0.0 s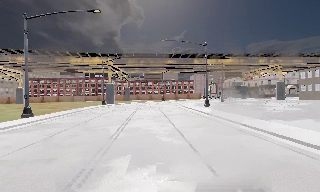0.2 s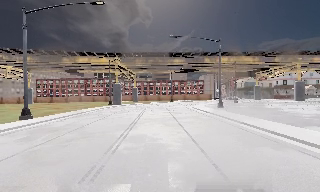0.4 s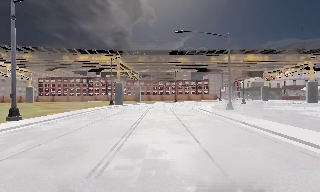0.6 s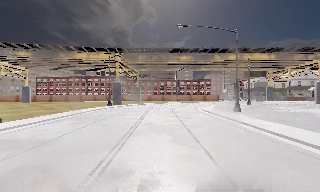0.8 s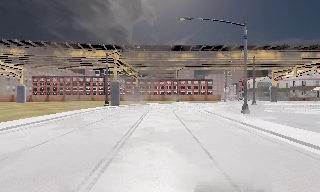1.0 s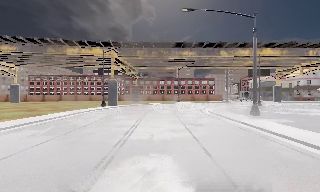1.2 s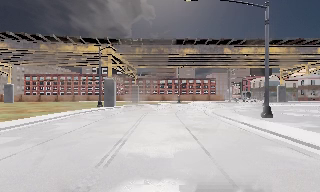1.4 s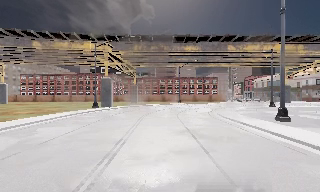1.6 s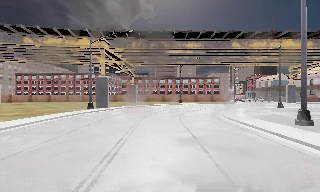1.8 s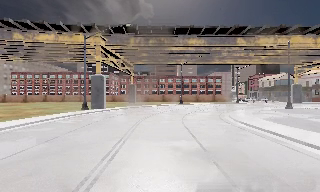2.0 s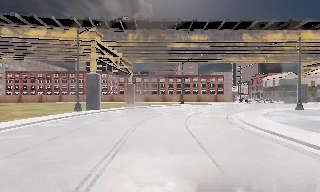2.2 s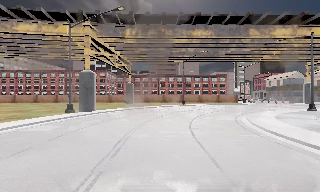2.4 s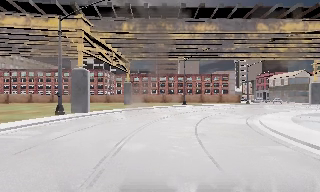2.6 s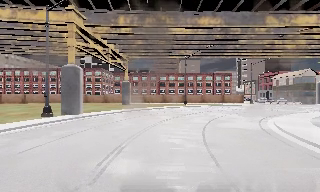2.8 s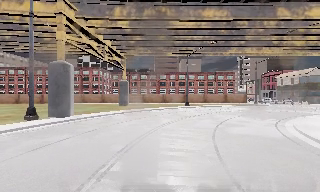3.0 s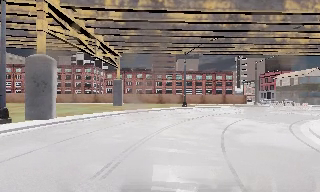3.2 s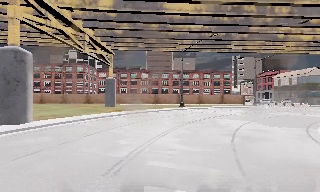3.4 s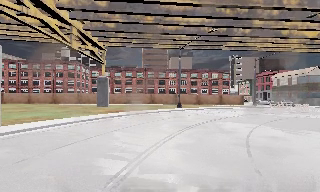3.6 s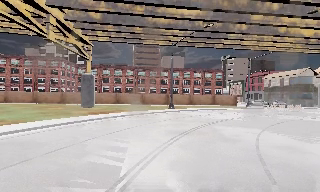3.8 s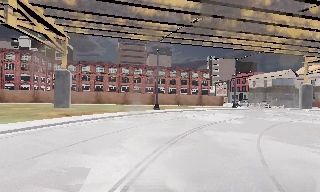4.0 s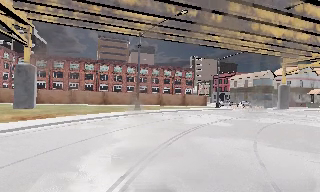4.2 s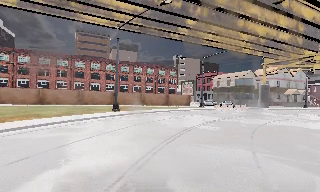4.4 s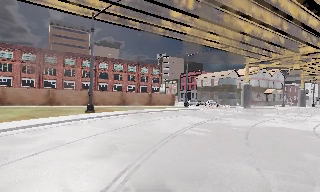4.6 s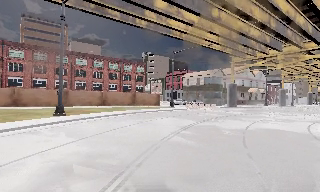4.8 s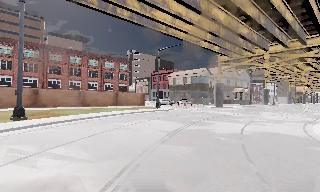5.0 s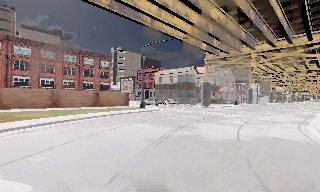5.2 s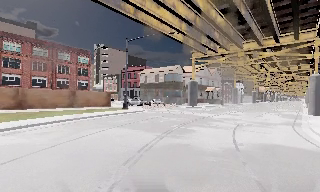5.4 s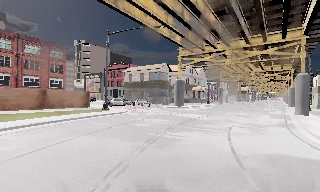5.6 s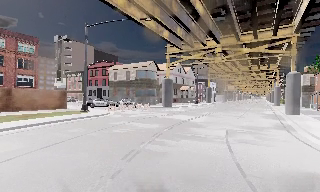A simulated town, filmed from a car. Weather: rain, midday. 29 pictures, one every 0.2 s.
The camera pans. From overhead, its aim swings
clockwise.
The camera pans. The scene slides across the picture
to the left.
0.0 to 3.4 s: The camera travels forward, about 30 m, so what stands in front looms larger.
3.4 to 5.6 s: The scene slides to the left, as the camera pans about 55 degrees to its right. It travels forward, about 20 m.
The film runs forward here.
